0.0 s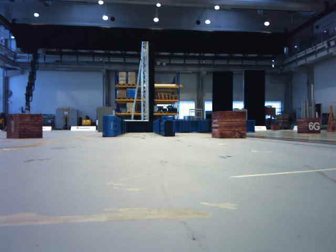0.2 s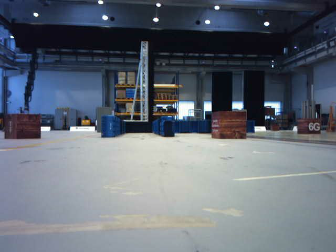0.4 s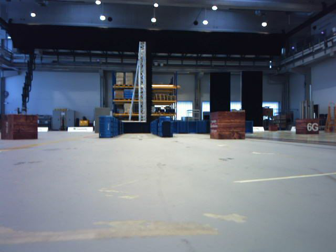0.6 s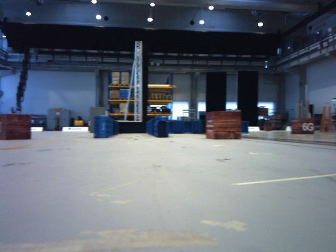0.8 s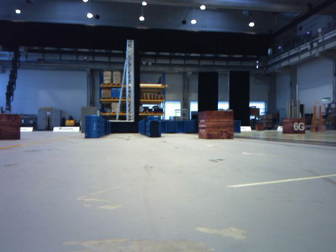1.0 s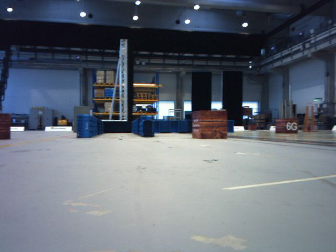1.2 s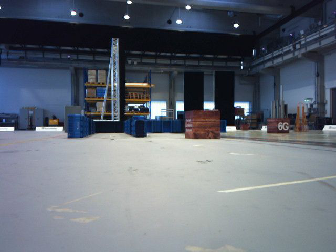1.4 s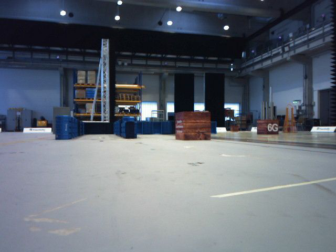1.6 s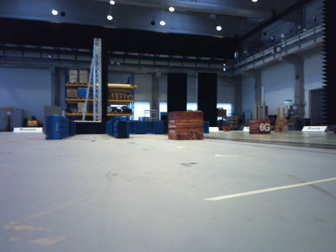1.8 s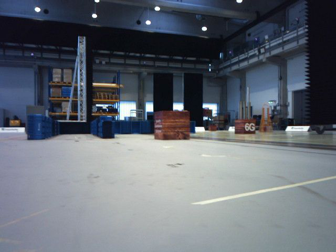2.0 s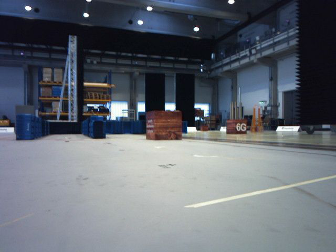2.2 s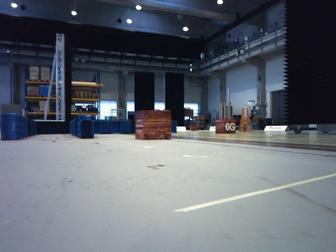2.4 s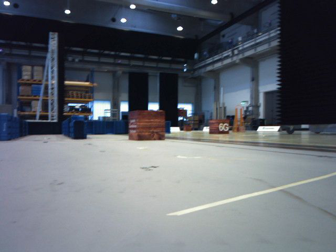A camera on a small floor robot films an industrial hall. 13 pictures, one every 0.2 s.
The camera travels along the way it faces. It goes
forward.
0.0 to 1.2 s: The camera travels forward, about 0.2 m, so what stands in front looms larger.
1.2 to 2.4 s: The scene slides to the left, as the camera pans about 10 degrees to its right. It travels forward, about 0.2 m, so what stands in front looms larger.
The film runs forward here.
